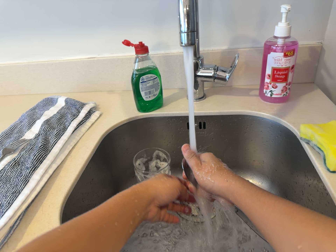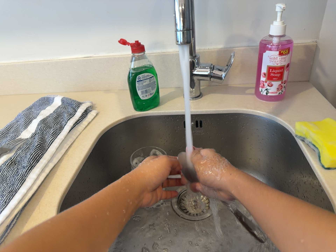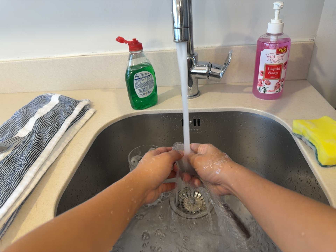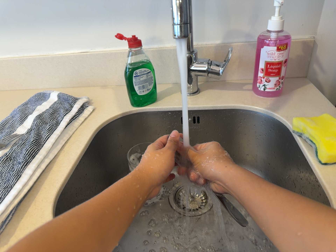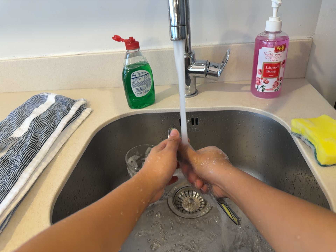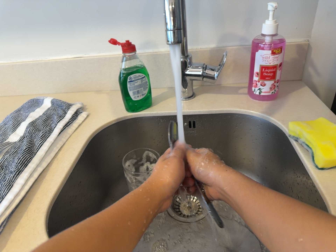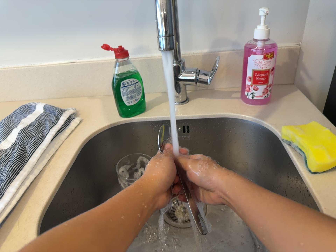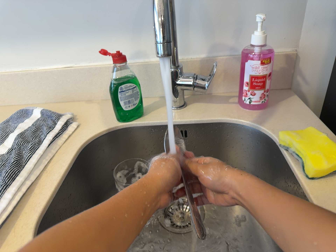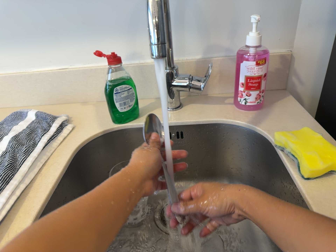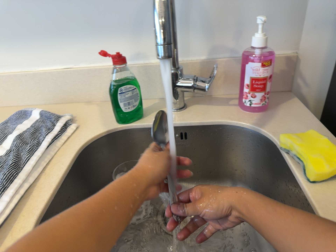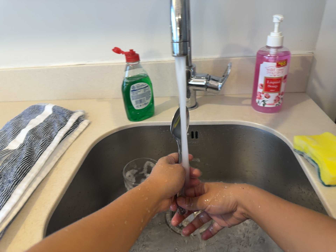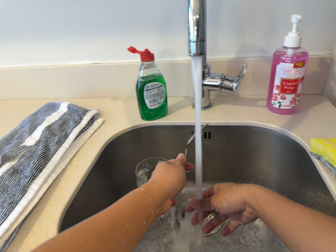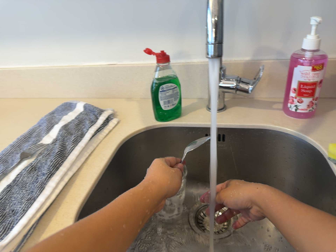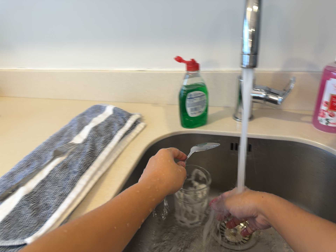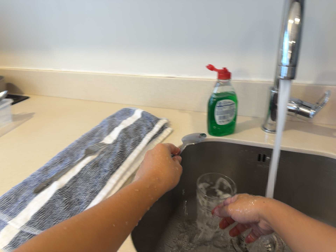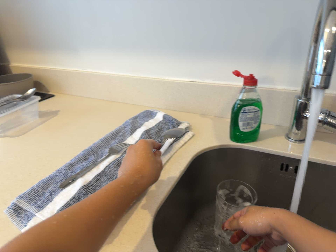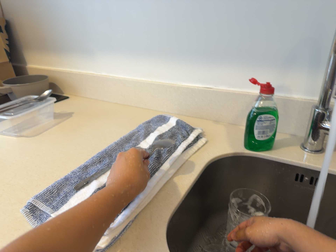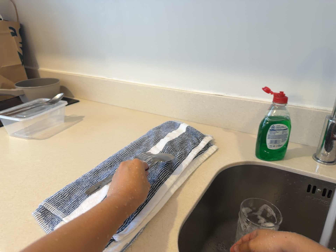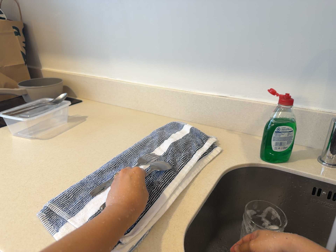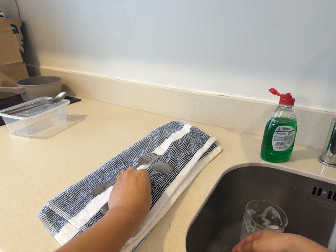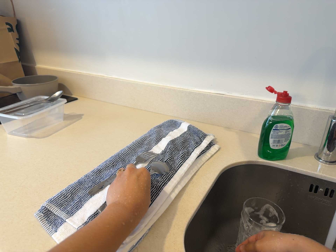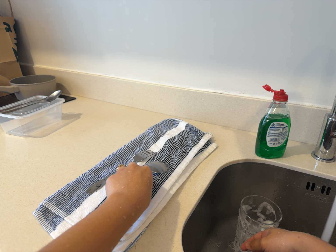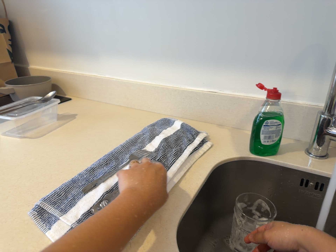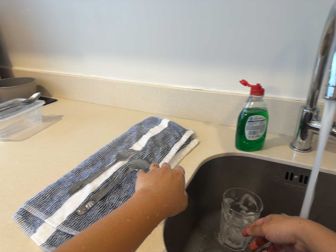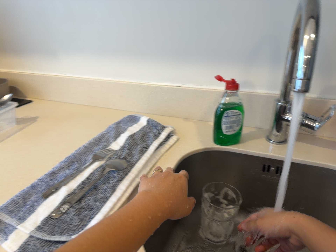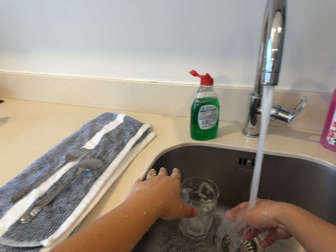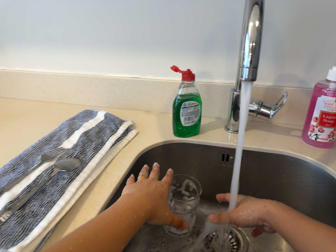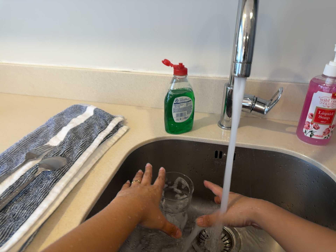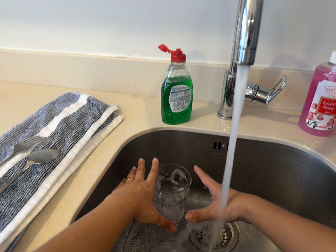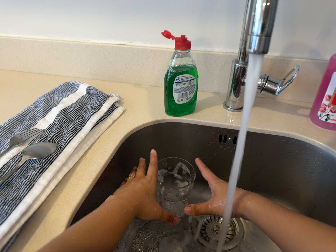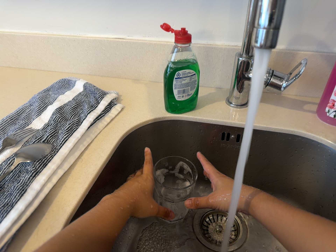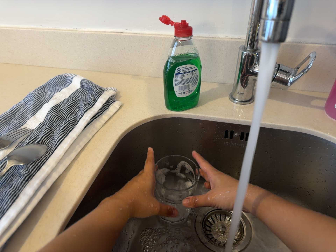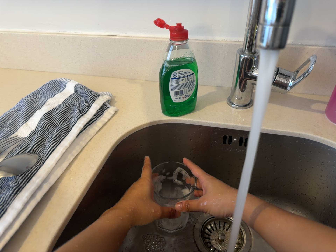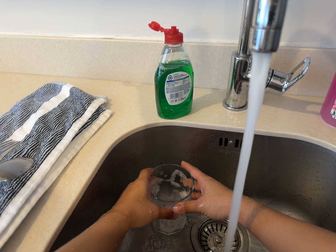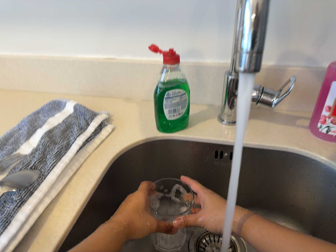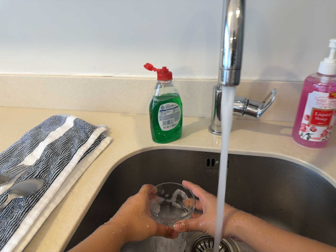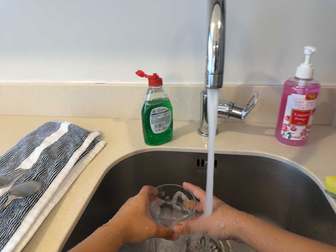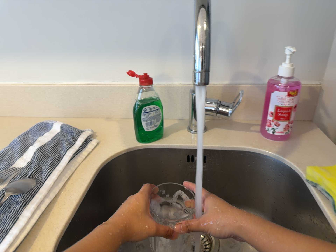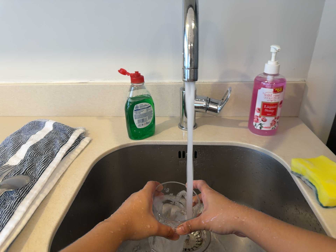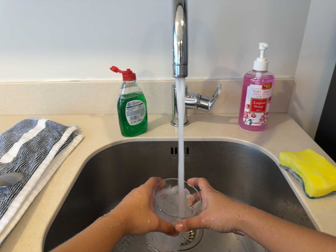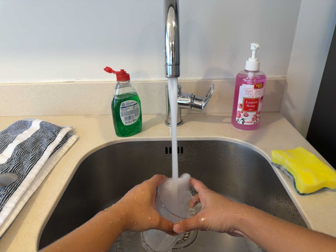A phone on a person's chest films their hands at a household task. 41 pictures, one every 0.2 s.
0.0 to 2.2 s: The camera shifts only a little, or ends up much as it began.
2.2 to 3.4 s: The camera swings to its left by about 20 degrees, and the scene slides to the right. It travels to its left, about 10 cm, so close, fixed things drift to the right. It rolls about its line of sight by about 15 degrees, and the scene rotates clockwise.
3.4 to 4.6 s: The camera shifts only a little, or ends up much as it began.
4.6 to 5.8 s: The camera swings to its right by about 10 degrees, and the scene slides to the left. It travels forward and to its right, about 12 cm, so what stands in front looms larger. Its aim tips toward the bottom of its view by about 10 degrees, and the scene shifts upward.
5.8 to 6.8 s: The camera shifts only a little, or ends up much as it began.
6.8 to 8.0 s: The scene slides to the left, as the camera pans about 10 degrees to its right. It travels backward, about 12 cm, so what stands in front gets smaller.
The film runs forward here.
